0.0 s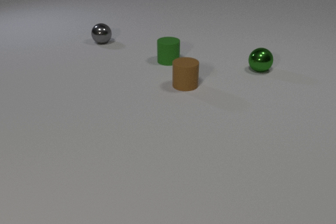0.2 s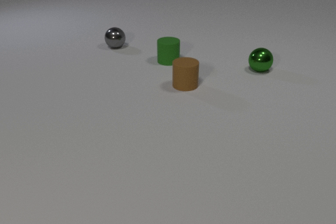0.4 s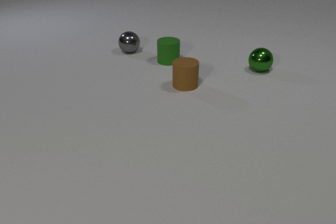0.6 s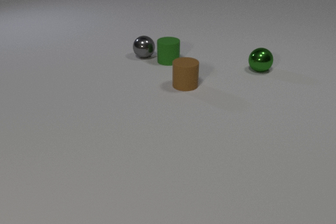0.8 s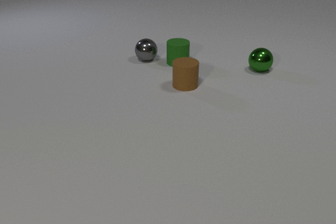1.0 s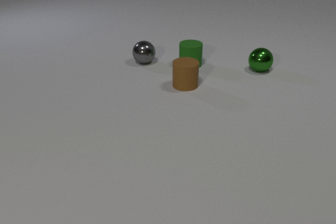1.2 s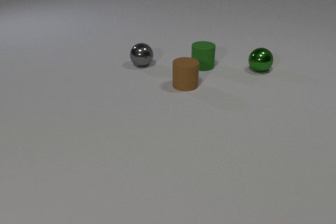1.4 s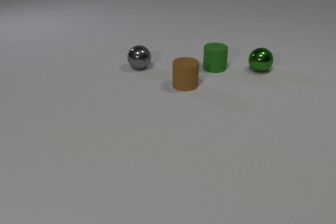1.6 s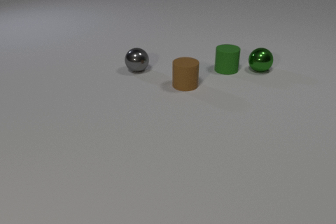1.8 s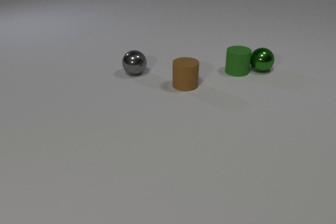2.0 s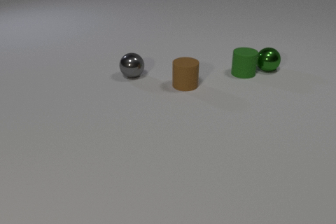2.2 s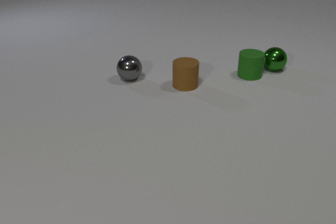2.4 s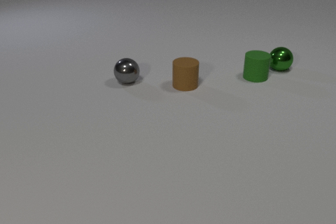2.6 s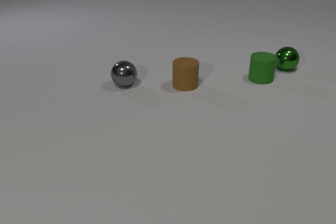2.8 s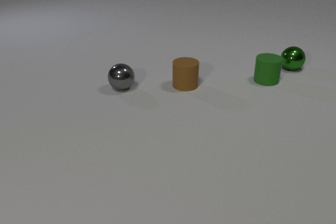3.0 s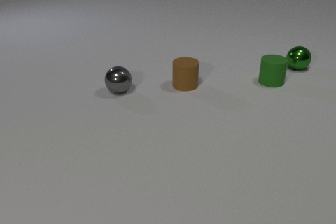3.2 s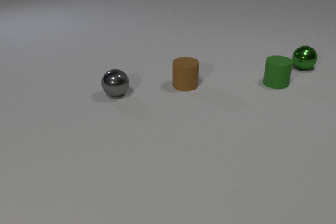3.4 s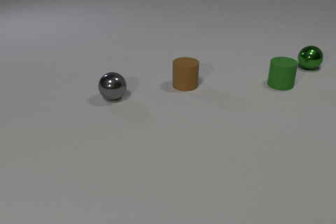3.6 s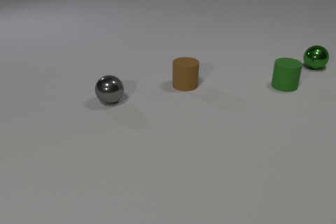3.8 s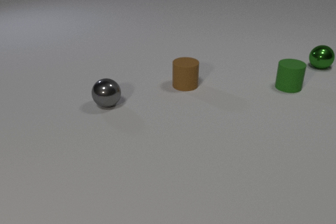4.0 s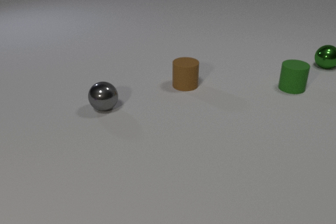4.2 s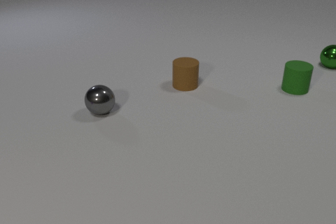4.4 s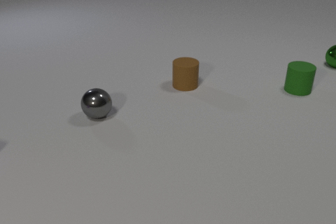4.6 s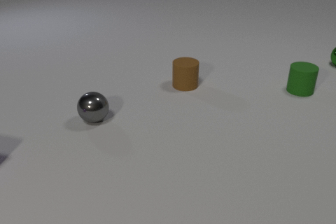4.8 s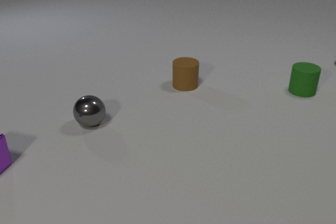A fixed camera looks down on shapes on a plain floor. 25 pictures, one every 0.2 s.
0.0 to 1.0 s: The gray metal sphere rolls toward the camera and to the right. The green rubber cylinder slides to the right. The gray metal sphere and the green rubber cylinder collide.
1.0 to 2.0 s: The gray metal sphere rolls toward the camera. The green rubber cylinder slides to the right. The green metal sphere rolls to the right. The green rubber cylinder and the green metal sphere collide.
2.0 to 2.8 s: The gray metal sphere rolls toward the camera. The green rubber cylinder slides to the right and toward the camera. The green metal sphere rolls to the right and away from the camera.
2.8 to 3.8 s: The gray metal sphere rolls toward the camera and to the left. The green rubber cylinder slides to the right and toward the camera. The green metal sphere rolls to the right and away from the camera.
3.8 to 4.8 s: The gray metal sphere rolls toward the camera and to the left. The green rubber cylinder slides to the right. The green metal sphere rolls to the right and away from the camera. The purple metal cube comes in at the left edge, slides to the right.
Are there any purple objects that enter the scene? yes.
How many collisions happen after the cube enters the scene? 0.
How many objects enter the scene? 1.
